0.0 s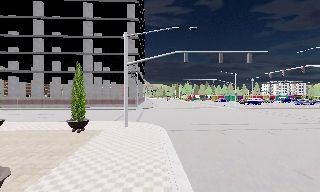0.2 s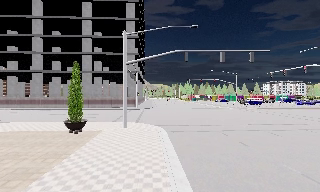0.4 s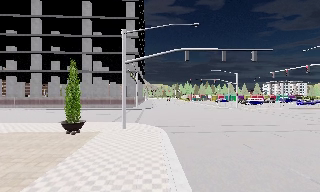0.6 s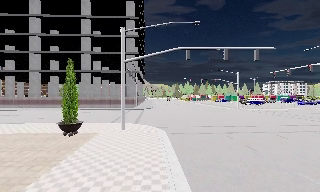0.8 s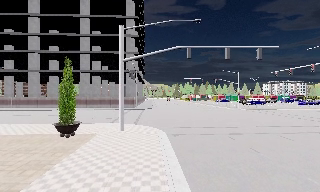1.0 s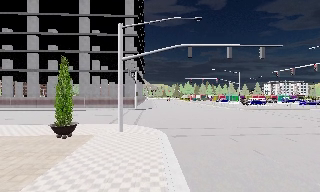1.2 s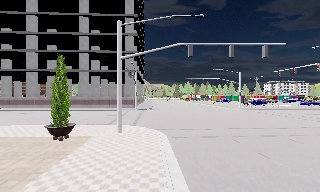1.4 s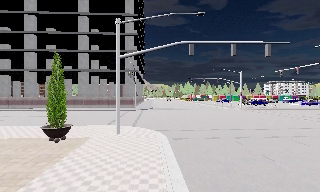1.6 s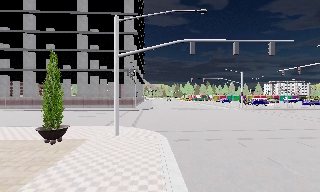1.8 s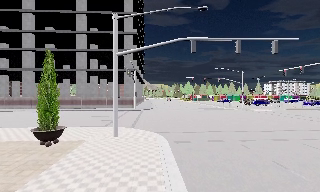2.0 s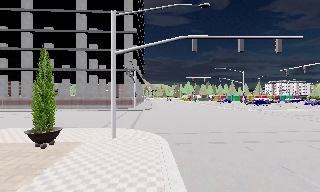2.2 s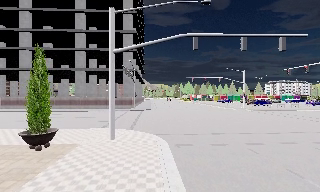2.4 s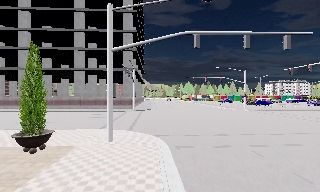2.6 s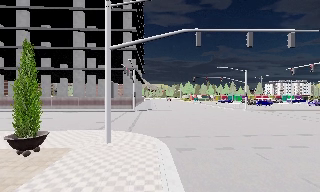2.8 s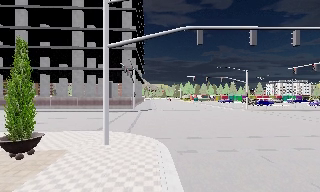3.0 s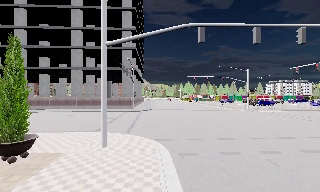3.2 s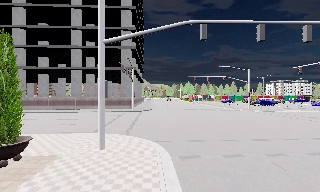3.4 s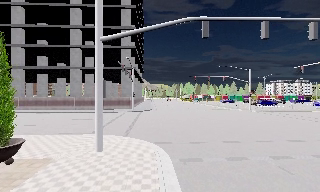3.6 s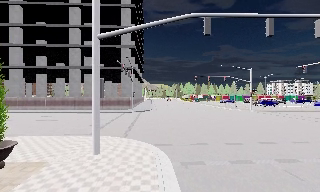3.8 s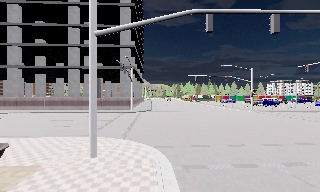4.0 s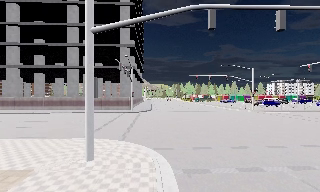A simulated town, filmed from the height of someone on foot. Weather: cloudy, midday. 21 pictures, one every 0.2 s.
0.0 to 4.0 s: The camera travels forward, about 7 m, so what stands in front looms larger.
The film runs forward here.
